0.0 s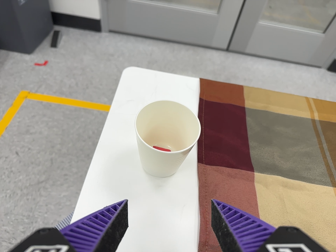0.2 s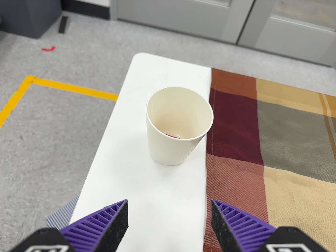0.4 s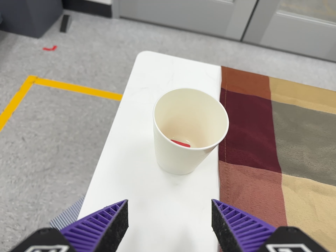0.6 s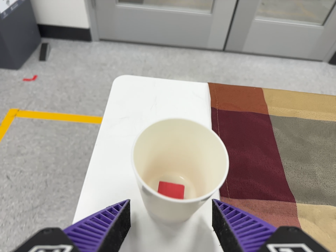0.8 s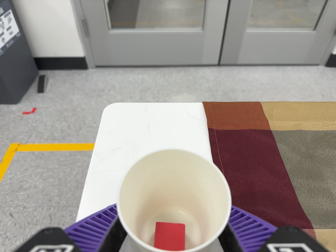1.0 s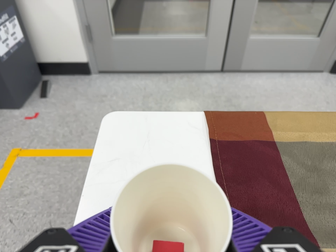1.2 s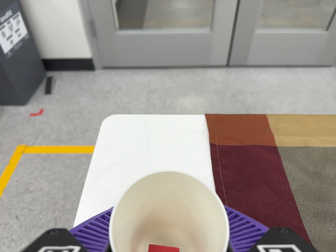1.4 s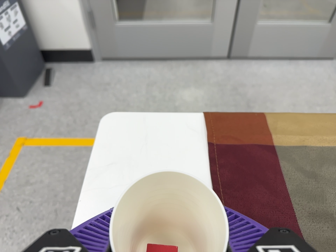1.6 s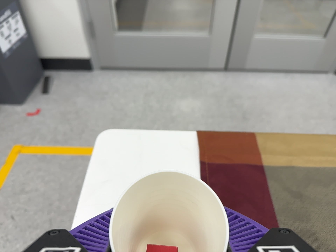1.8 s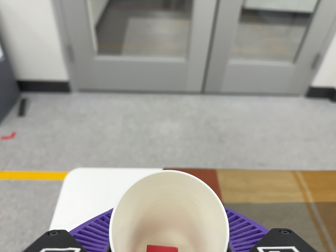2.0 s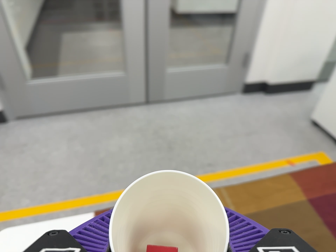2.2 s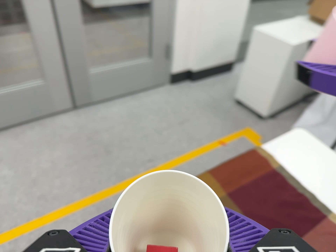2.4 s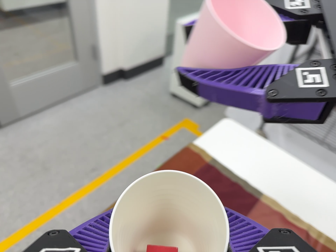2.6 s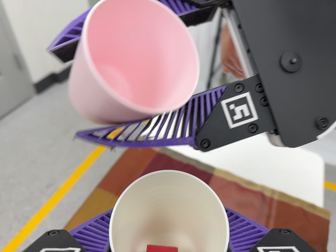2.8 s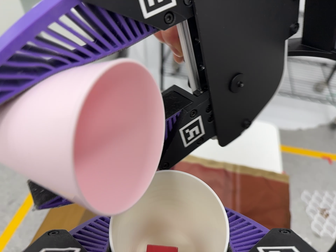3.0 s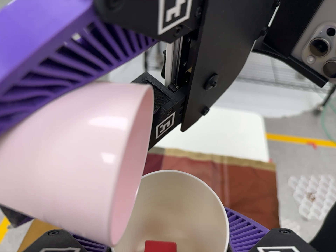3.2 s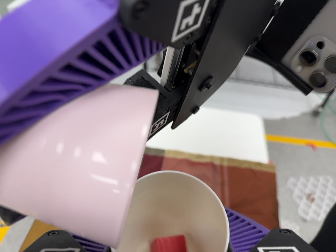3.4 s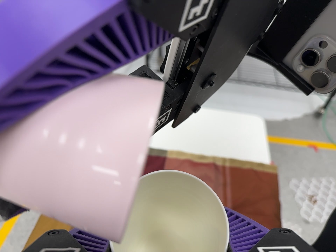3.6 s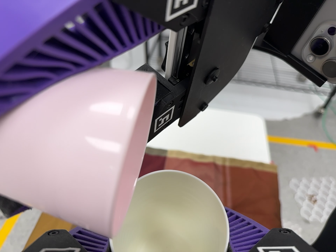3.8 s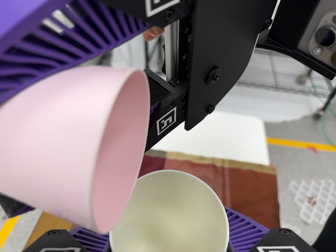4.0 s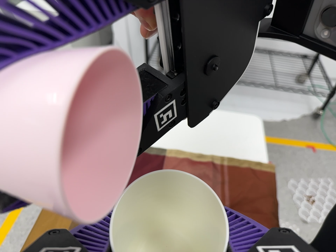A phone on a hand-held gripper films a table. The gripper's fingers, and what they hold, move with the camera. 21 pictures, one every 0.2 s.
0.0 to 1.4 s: The camera travels forward and toward the top of its view, about 14 cm, so what stands in front looms larger. It rolls about its line of sight by about 10 degrees, and the scene rotates counterclockwise.
1.4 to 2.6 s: The camera pans to its right by about 50 degrees. It travels to its right and toward the top of its view, about 26 cm, so close, fixed things drift to the left. It rolls about its line of sight by about 40 degrees, and the scene rotates counterclockwise.
2.6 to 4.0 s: The scene slides to the left, as the camera pans about 10 degrees to its right. It rolls about its line of sight by about 10 degrees, and the scene rotates counterclockwise.
The film runs backward here.
